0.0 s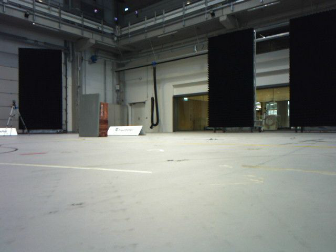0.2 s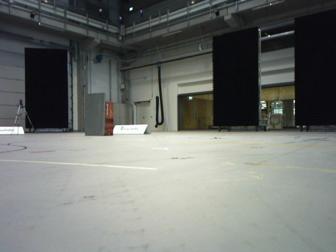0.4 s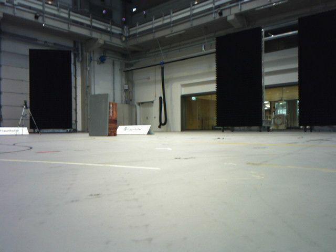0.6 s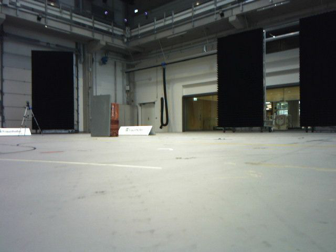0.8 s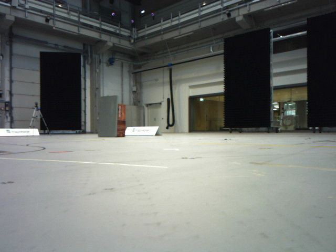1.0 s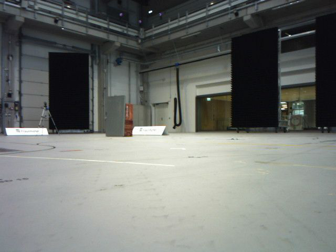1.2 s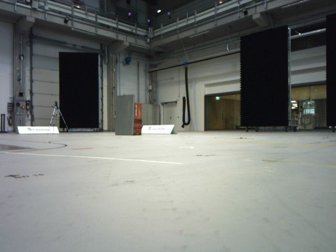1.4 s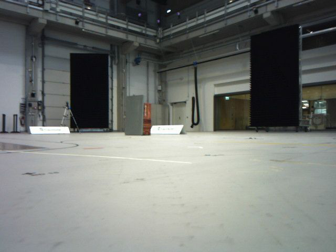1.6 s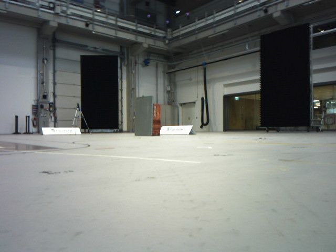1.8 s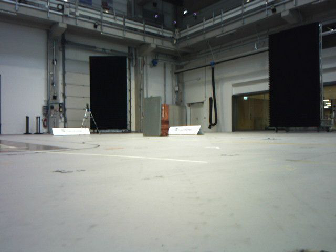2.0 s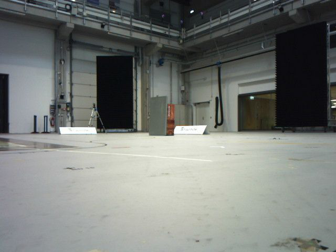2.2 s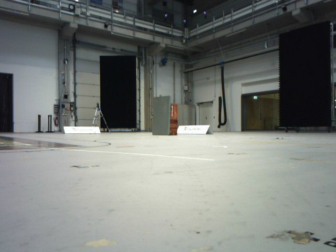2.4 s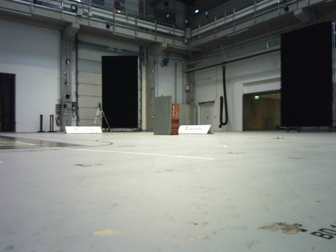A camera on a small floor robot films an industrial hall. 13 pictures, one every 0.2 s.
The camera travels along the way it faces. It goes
backward.
0.0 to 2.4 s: The camera swings to its left by about 15 degrees, and the scene slides to the right. It travels backward, about 0.5 m, so what stands in front gets smaller.
The film runs backward here.
